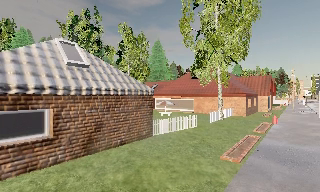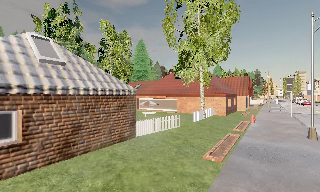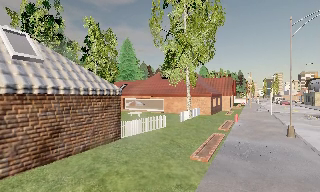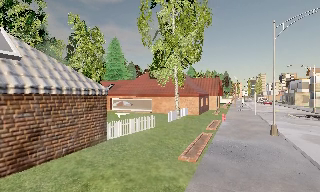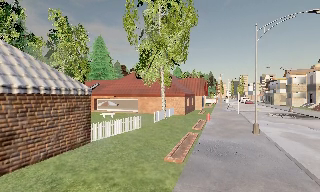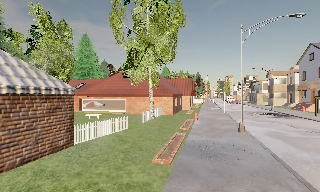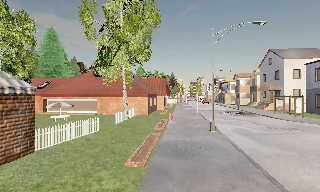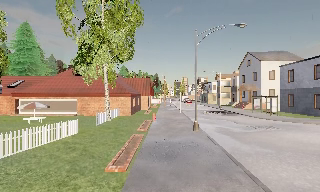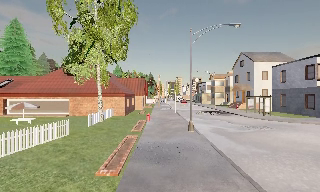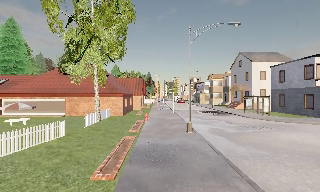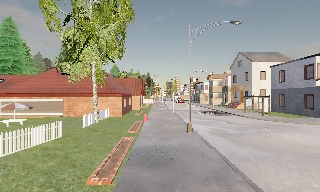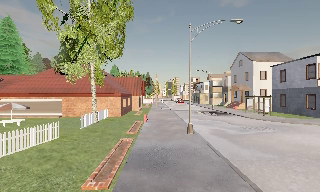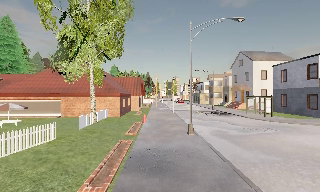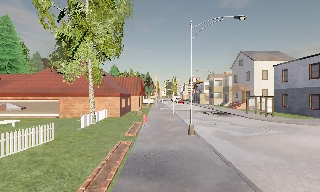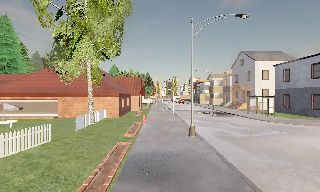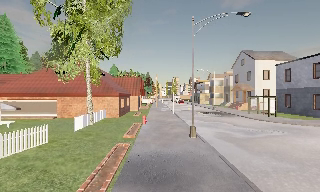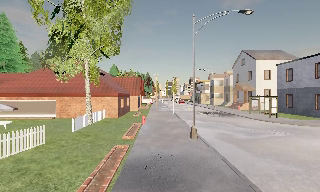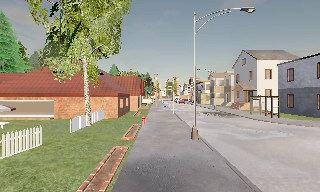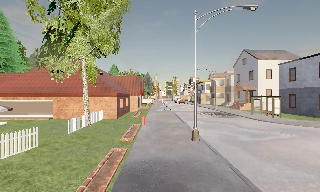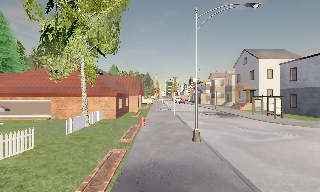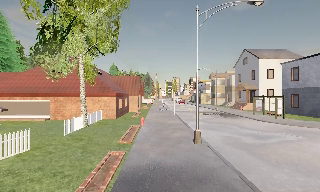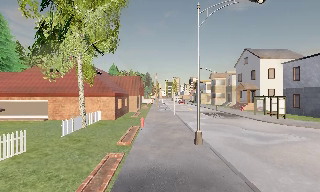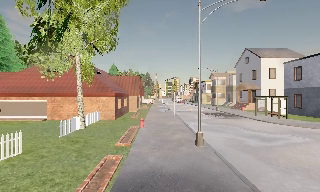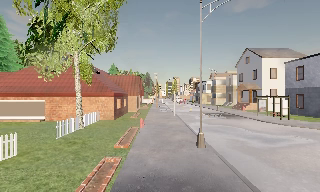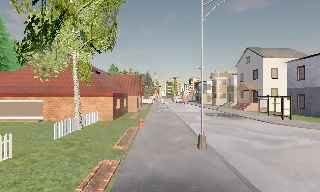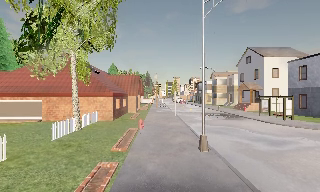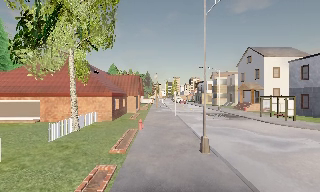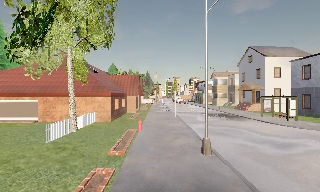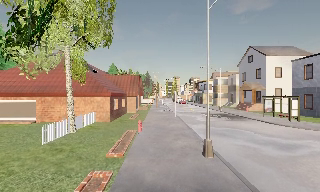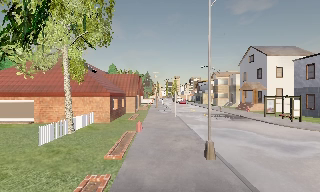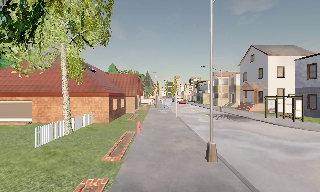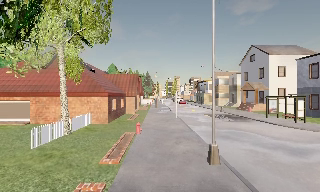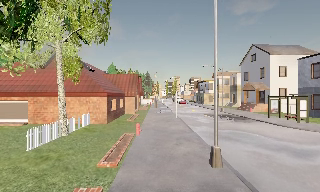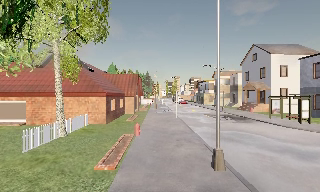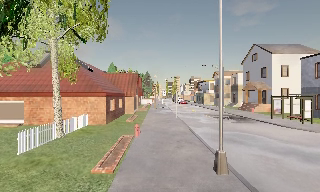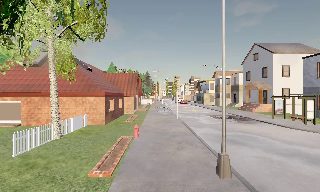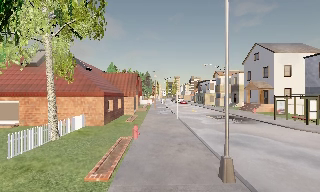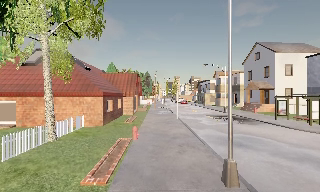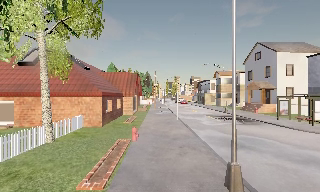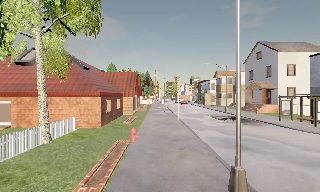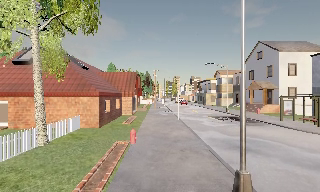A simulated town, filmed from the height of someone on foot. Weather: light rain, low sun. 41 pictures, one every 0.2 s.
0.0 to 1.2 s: The camera pans to its right, which is clockwise from overhead, by about 35 degrees. It travels forward, about 1 m.
1.2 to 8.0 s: The camera travels forward, about 8 m, so what stands in front looms larger.
The film runs forward here.
